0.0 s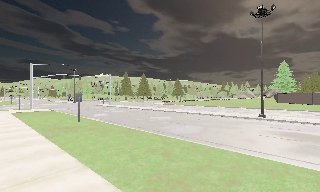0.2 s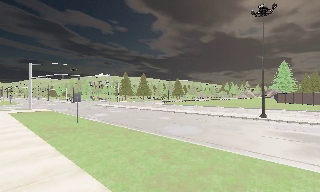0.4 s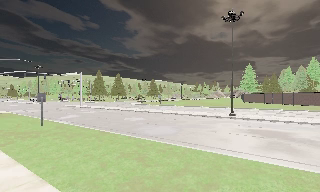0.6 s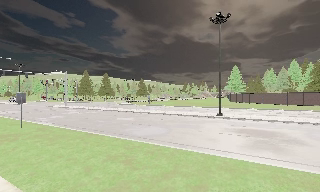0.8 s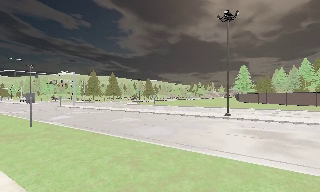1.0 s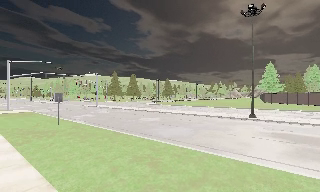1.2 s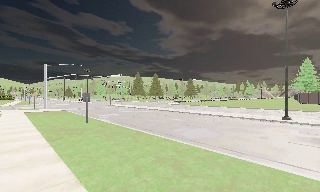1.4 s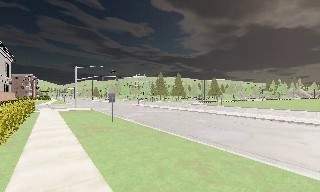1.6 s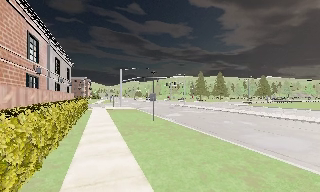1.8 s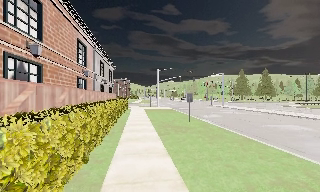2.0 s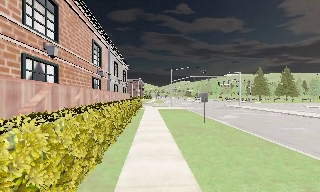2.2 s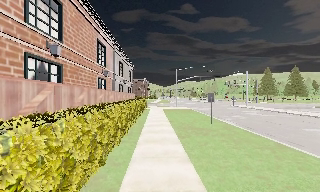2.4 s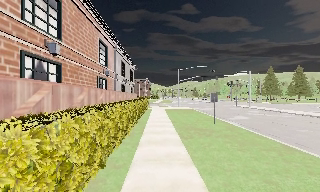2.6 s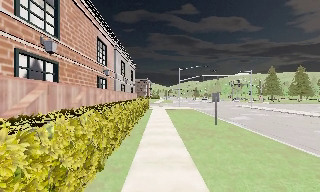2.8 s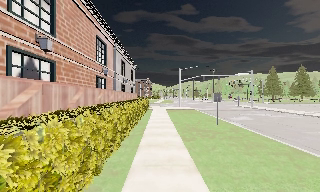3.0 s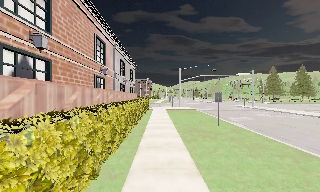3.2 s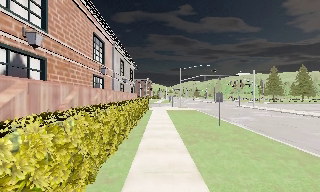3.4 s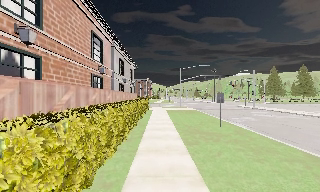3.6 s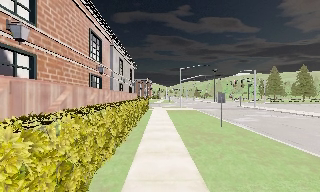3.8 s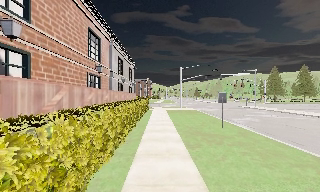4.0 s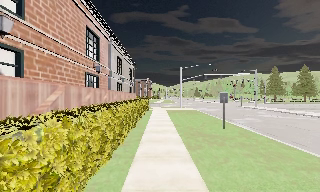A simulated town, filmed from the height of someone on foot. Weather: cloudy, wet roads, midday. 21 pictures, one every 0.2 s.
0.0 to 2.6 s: The camera swings to its left by about 45 degrees, and the scene slides to the right. It travels forward, about 2.5 m.
2.6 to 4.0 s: The camera travels forward, about 1.5 m, so what stands in front looms larger.
The film runs forward here.
